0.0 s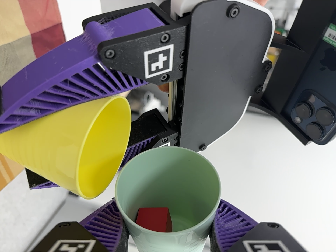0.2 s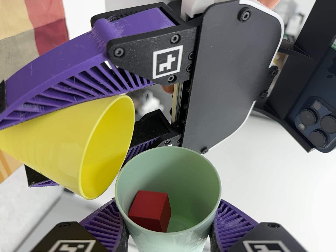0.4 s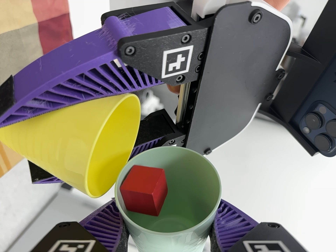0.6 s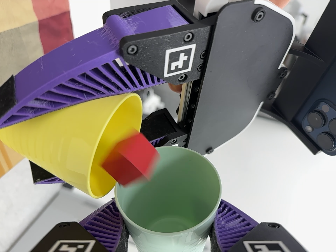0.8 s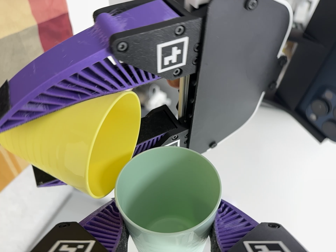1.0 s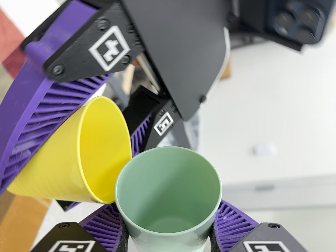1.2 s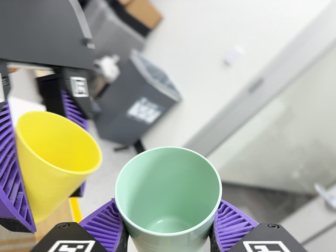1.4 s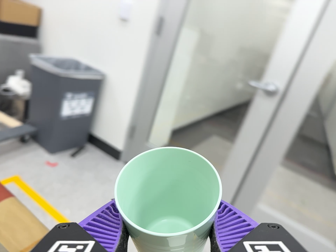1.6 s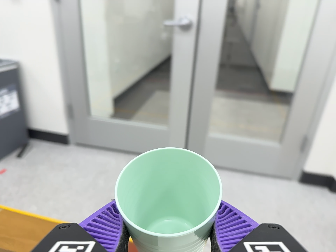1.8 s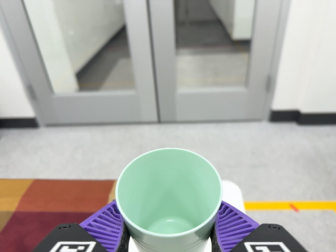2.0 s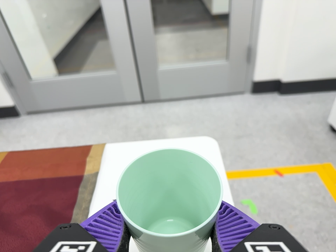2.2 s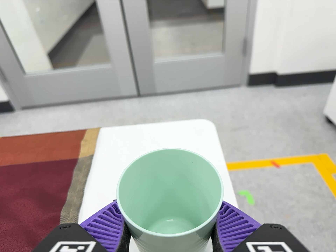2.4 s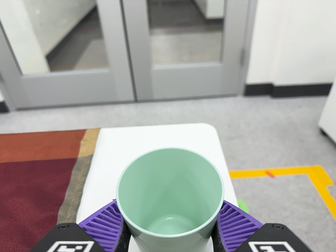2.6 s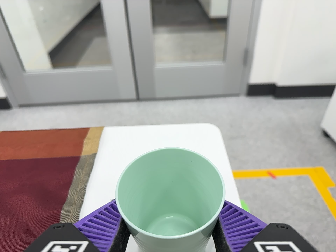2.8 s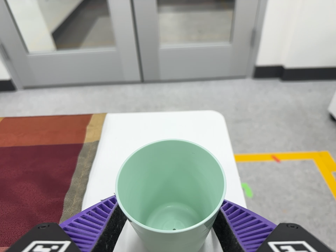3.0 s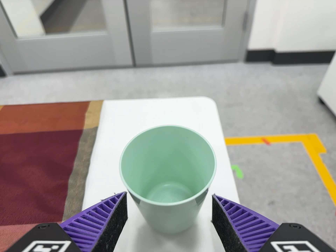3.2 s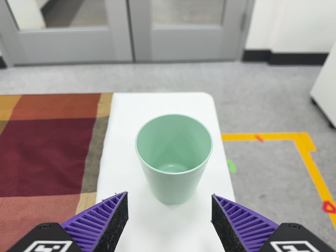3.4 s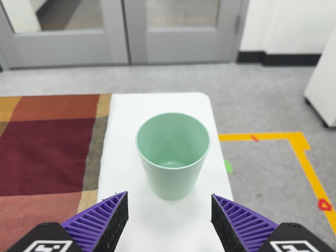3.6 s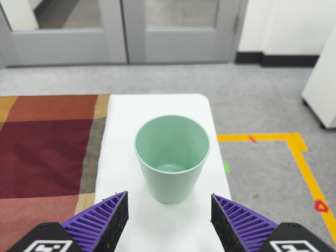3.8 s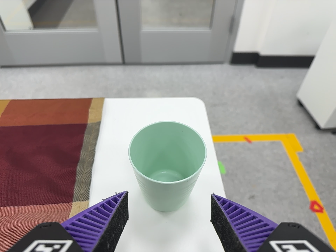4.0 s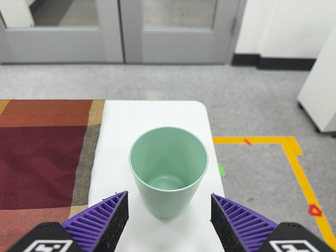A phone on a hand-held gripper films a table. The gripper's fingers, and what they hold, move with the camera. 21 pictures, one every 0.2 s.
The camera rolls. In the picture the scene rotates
counterclockwise.
The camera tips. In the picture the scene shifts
upward.
0.0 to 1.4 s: The camera travels to its right, about 16 cm, so close, fixed things drift to the left. Its aim tips toward the bottom of its view by about 20 degrees, and the scene shifts upward. It rolls about its line of sight by about 95 degrees, and the scene rotates counterclockwise.
1.4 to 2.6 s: The scene slides to the left, as the camera pans about 20 degrees to its right. It travels toward the bottom of its view and to its right, about 22 cm, so close, fixed things drift upward. Its aim tips toward the bottom of its view by about 20 degrees, and the scene shifts upward. It rolls about its line of sight by about 30 degrees, and the scene rotates counterclockwise.
2.6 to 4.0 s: The camera travels backward, about 6 cm, so what stands in front gets smaller. Its aim tips toward the bottom of its view by about 10 degrees, and the scene shifts upward.
The film runs forward here.
